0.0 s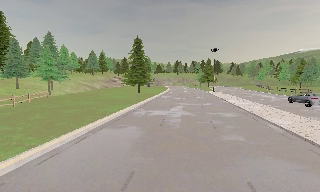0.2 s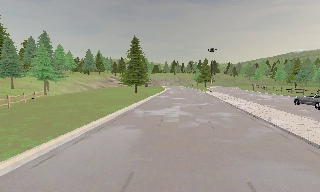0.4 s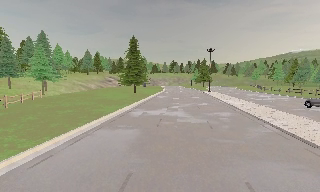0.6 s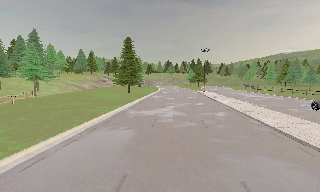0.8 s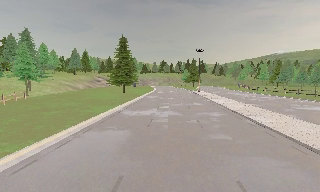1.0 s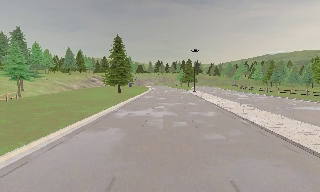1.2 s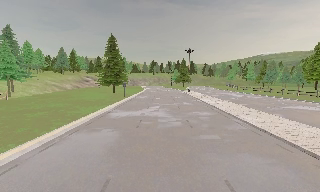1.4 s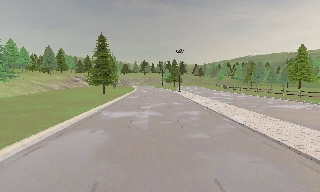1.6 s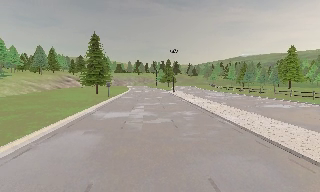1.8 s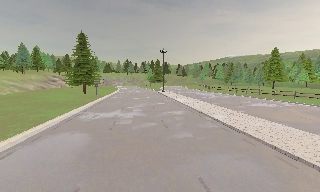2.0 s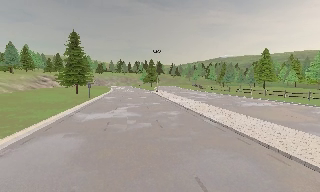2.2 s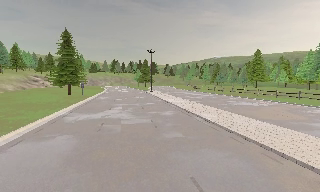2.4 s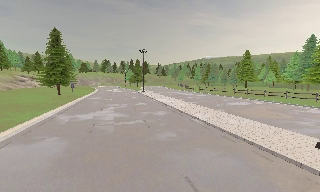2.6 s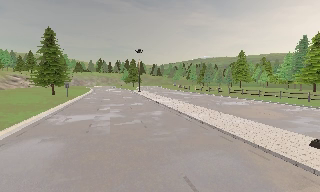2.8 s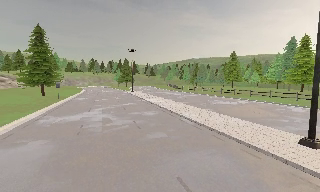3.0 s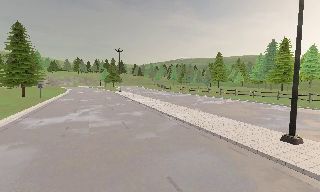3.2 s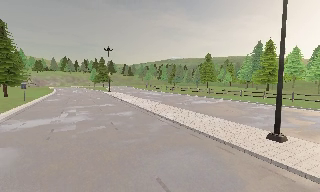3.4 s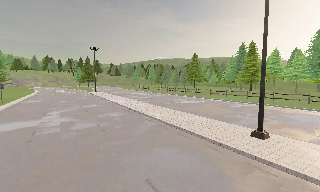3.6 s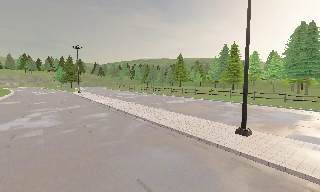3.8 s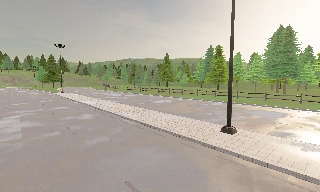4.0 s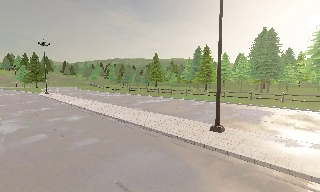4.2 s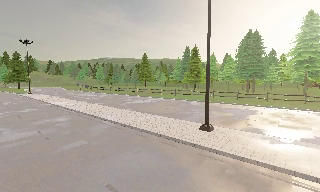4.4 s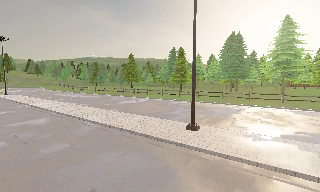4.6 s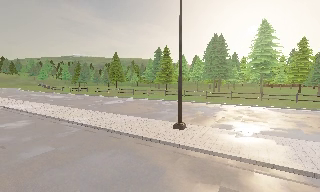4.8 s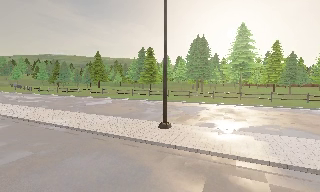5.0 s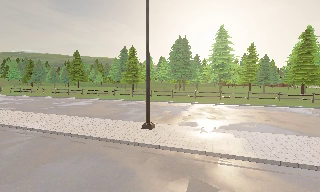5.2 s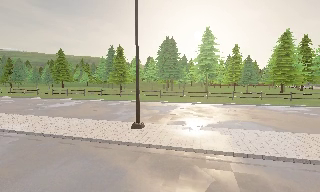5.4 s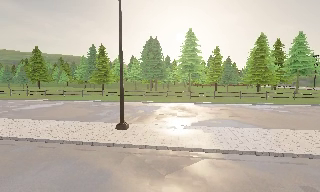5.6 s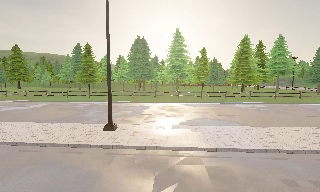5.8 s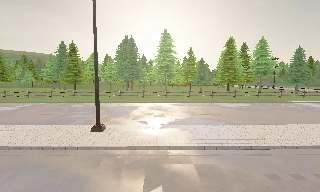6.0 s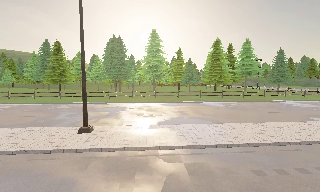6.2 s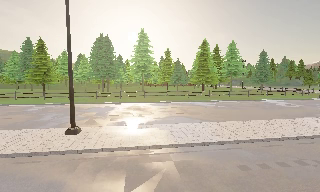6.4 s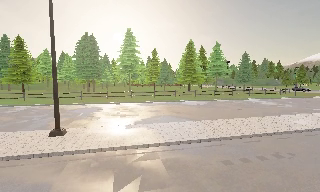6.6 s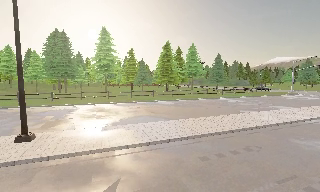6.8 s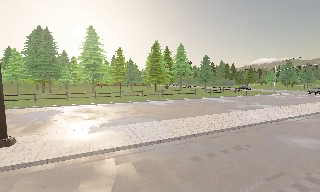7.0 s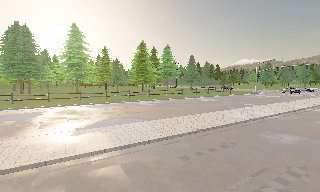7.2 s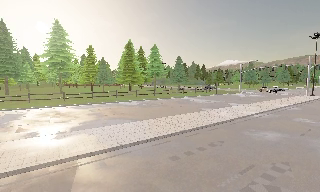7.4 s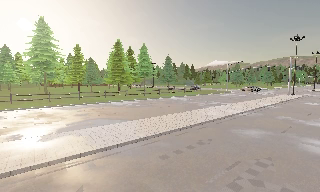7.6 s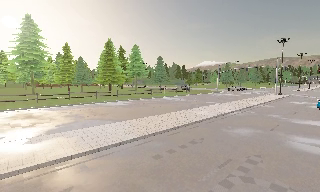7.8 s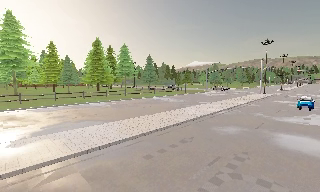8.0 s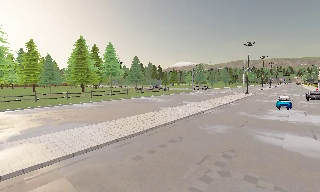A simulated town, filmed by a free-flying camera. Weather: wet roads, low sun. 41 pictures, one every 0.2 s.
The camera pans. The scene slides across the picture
to the left.
The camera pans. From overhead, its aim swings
clockwise.
0.0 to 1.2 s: The camera shifts only a little, or ends up much as it began.
1.2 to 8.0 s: The camera pans to its right, which is clockwise from overhead, by about 140 degrees. It travels to its left, about 1.5 m.
The film runs backward here.
